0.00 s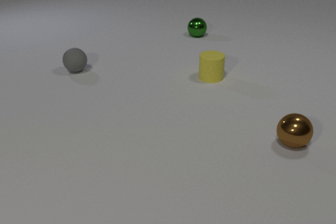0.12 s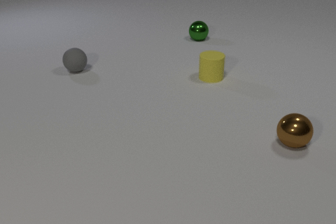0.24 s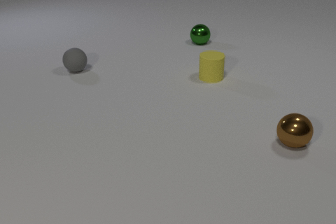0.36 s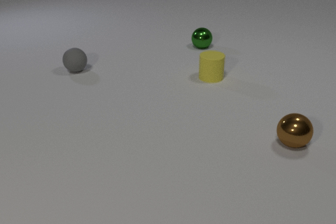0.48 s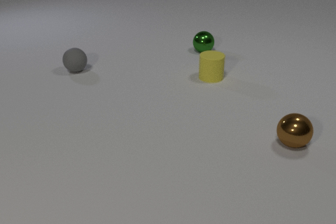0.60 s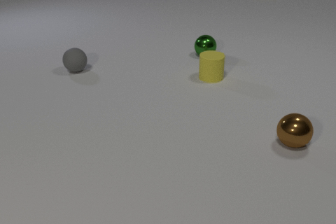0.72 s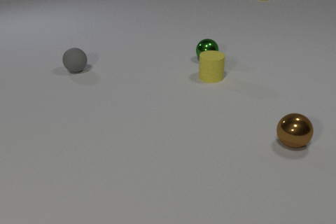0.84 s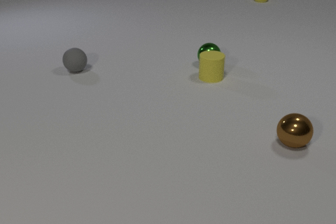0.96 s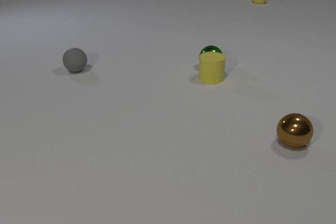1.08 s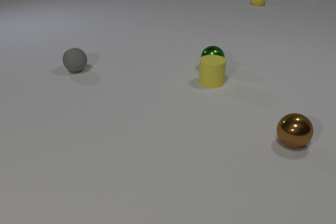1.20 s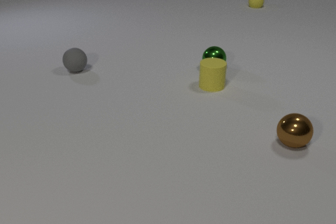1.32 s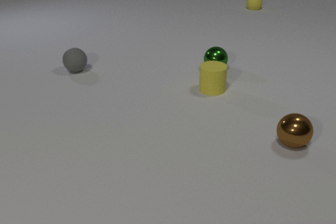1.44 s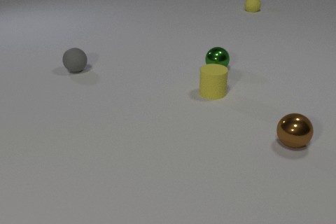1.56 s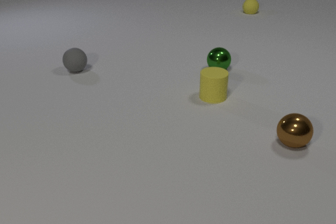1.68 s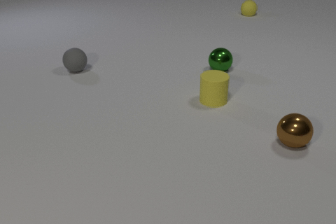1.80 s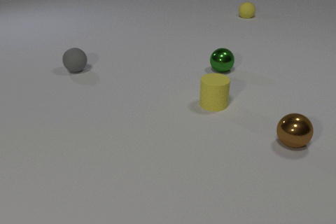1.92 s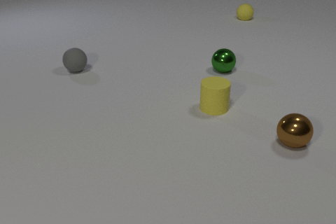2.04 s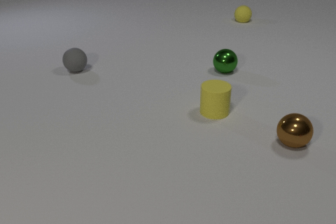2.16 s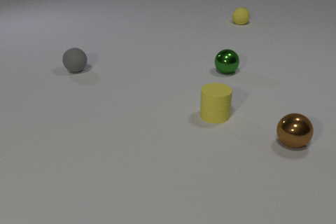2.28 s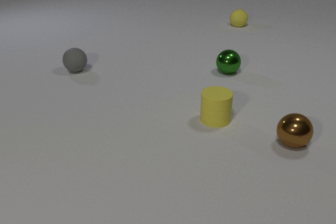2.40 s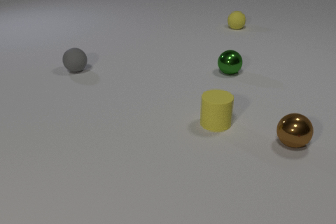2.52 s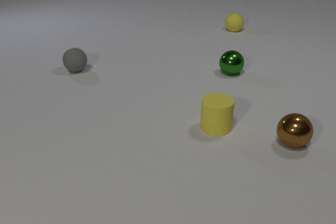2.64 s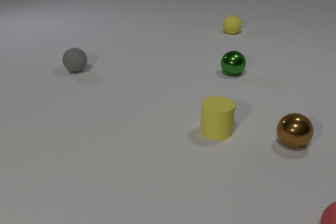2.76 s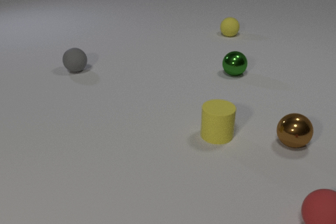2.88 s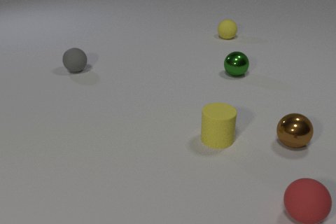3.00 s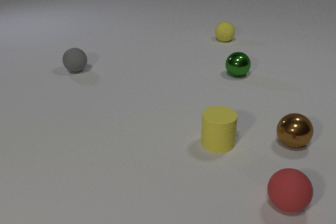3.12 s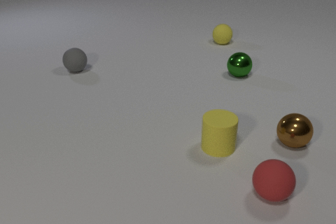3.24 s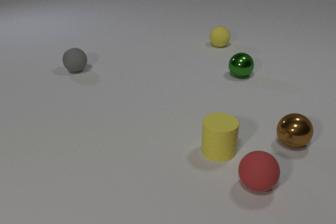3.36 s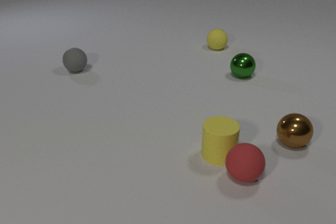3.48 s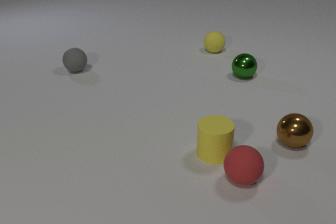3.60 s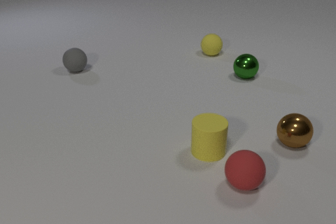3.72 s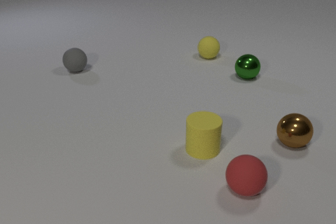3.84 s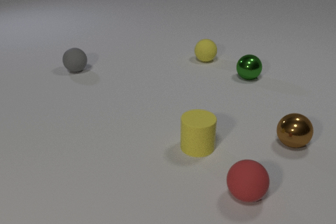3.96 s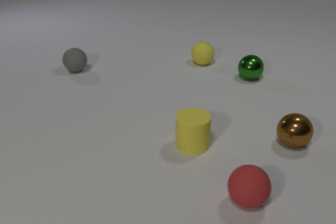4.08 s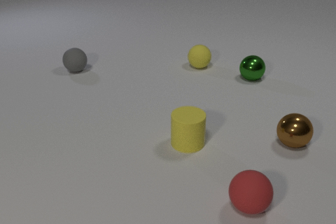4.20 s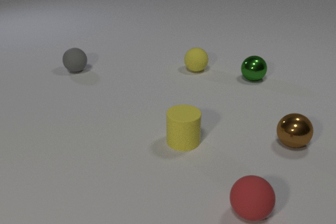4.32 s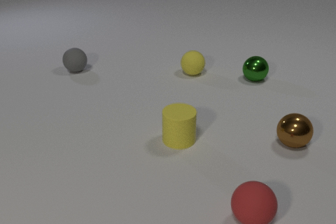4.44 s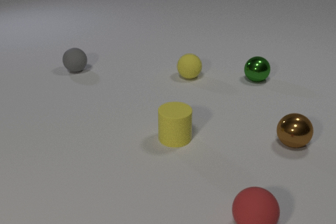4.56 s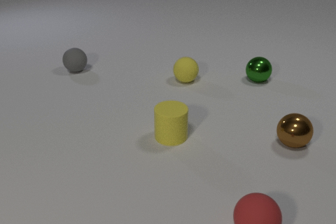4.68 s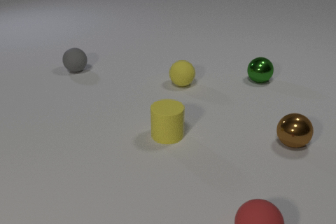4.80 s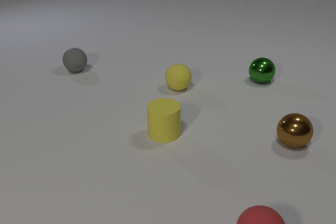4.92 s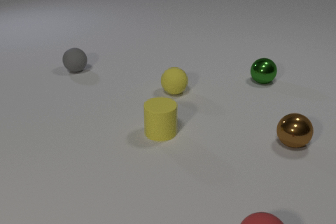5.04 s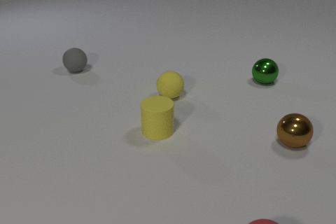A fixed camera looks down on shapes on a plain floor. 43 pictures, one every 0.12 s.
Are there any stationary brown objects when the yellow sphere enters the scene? yes.
What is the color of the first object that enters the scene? yellow.
How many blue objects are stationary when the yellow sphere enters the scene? 0.
0.00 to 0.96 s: The green metal sphere rolls toward the camera. The yellow rubber sphere comes in at the top edge, rolls toward the camera. The green metal sphere and the yellow rubber cylinder collide.
0.96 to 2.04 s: The green metal sphere rolls to the right and toward the camera. The yellow rubber cylinder slides toward the camera. The yellow rubber sphere rolls toward the camera.
2.04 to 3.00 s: The green metal sphere rolls to the right and toward the camera. The yellow rubber cylinder slides toward the camera. The red rubber sphere comes in at the right edge, rolls to the left and away from the camera. The yellow rubber sphere rolls toward the camera.
3.00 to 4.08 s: The green metal sphere rolls to the right and toward the camera. The yellow rubber cylinder slides to the left. The red rubber sphere rolls to the left. The yellow rubber sphere rolls toward the camera. The yellow rubber cylinder and the red rubber sphere collide.
4.08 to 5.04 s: The green metal sphere rolls to the right and toward the camera. The yellow rubber cylinder slides to the left and away from the camera. The red rubber sphere rolls toward the camera. The yellow rubber sphere rolls toward the camera.
